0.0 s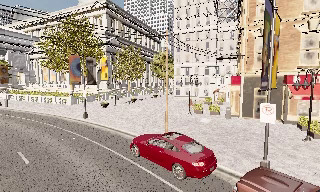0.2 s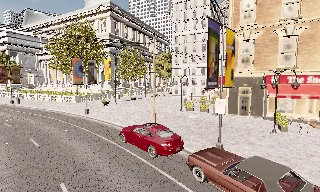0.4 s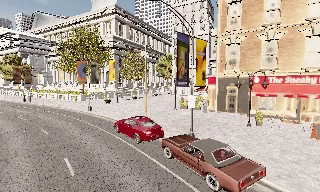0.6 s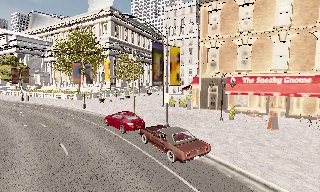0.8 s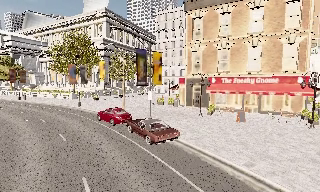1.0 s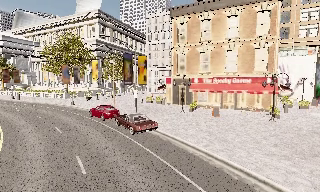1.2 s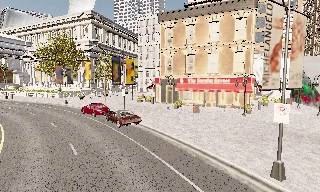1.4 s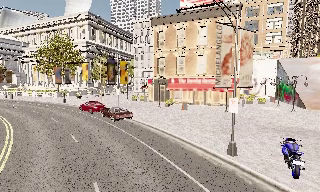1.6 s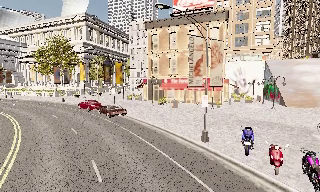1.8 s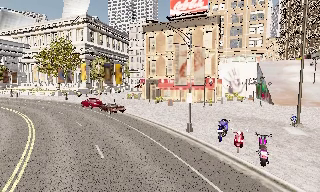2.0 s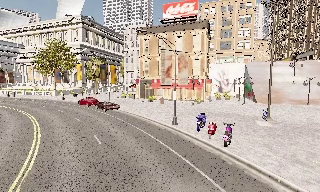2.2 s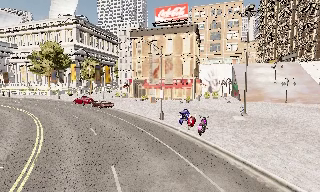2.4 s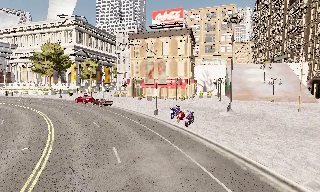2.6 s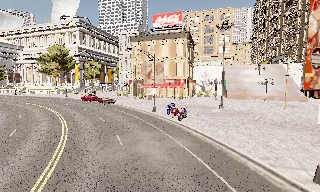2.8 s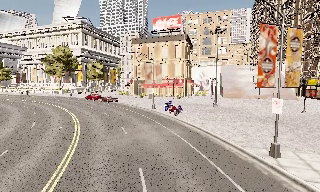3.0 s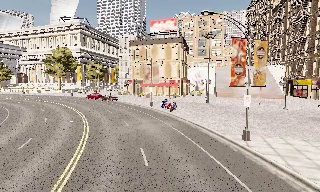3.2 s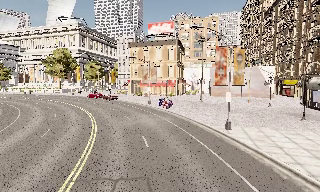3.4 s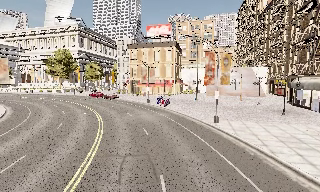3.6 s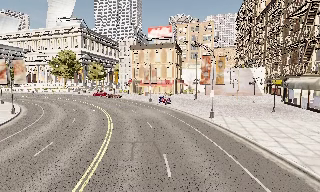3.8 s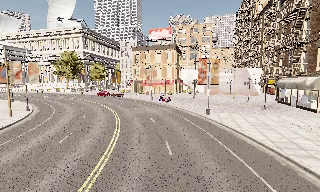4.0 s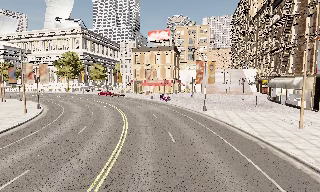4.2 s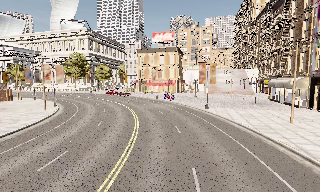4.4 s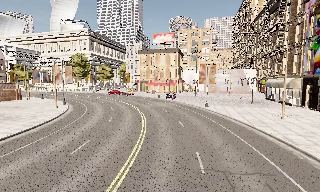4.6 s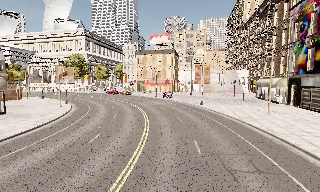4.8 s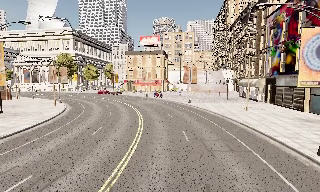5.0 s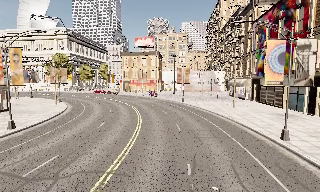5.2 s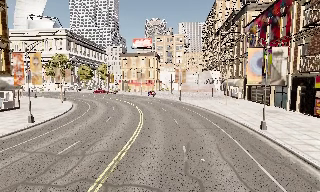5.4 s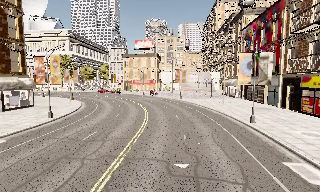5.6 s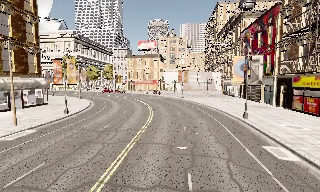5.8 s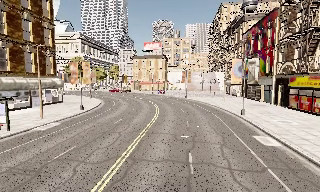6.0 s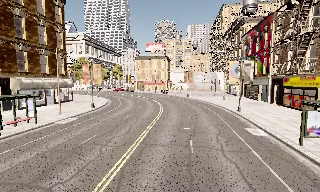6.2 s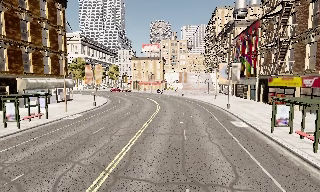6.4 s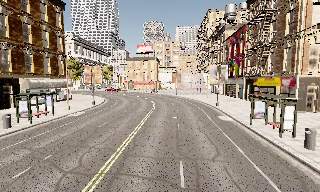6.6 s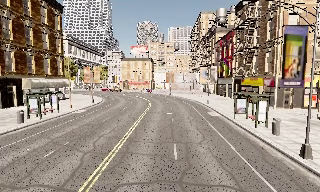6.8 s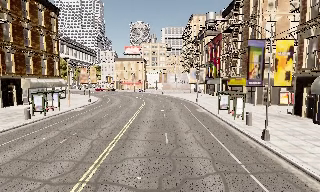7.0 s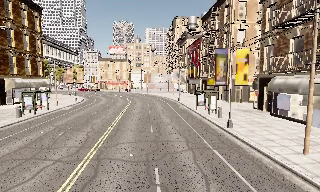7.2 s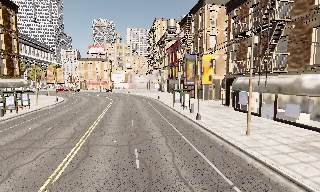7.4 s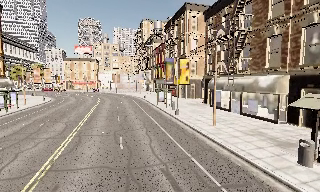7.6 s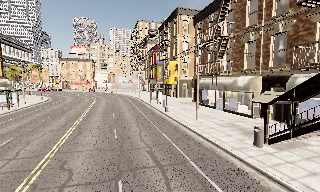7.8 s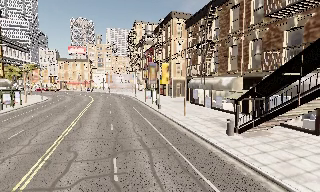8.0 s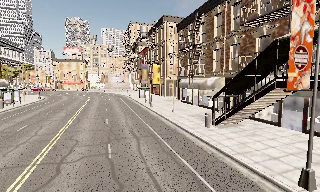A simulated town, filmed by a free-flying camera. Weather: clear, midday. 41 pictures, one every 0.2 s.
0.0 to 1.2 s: The camera travels backward and to its right, about 14 m, so what stands in front gets smaller.
1.2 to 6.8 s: The scene slides to the left, as the camera pans about 20 degrees to its right. It travels backward, about 55 m, so what stands in front gets smaller.
6.8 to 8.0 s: The camera swings to its right by about 20 degrees, and the scene slides to the left. It travels backward, about 13 m, so what stands in front gets smaller.
The film runs backward here.
